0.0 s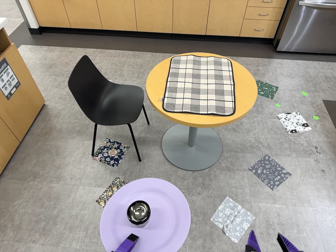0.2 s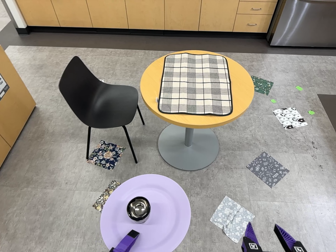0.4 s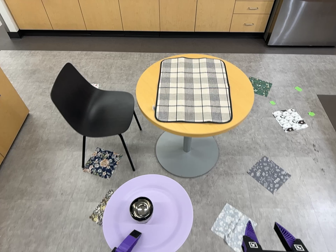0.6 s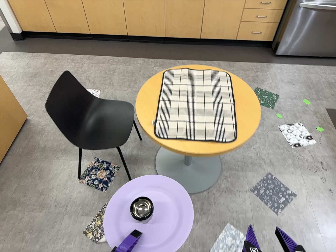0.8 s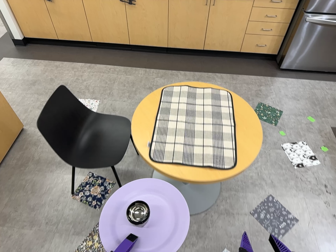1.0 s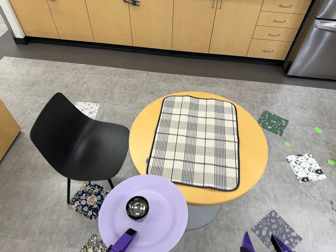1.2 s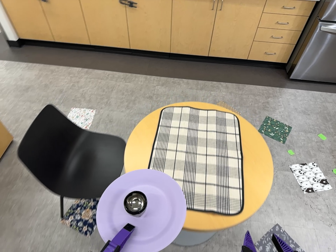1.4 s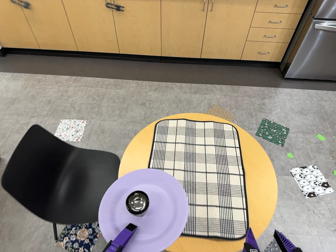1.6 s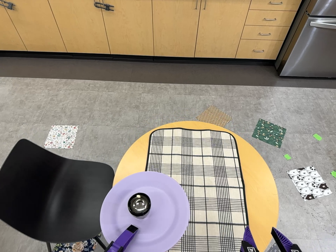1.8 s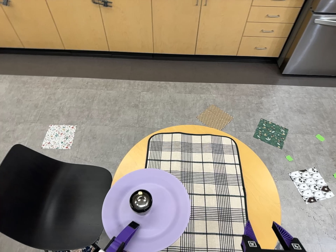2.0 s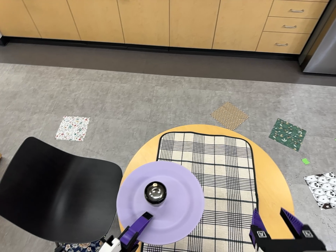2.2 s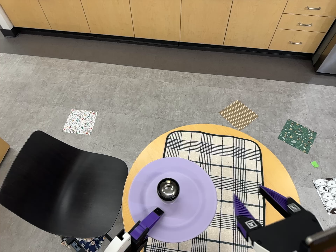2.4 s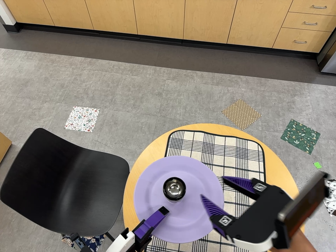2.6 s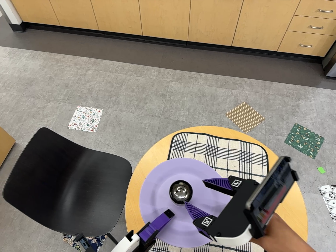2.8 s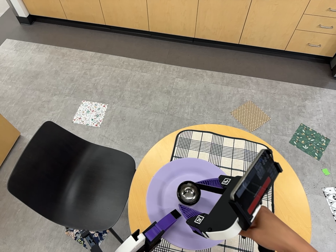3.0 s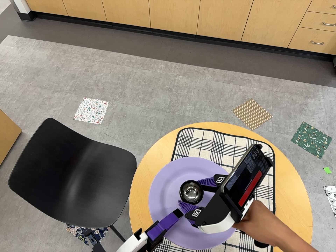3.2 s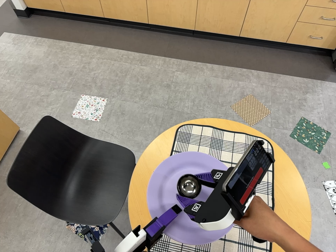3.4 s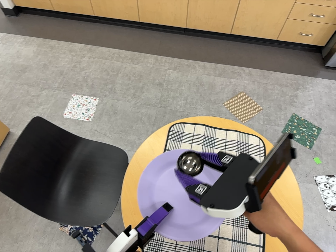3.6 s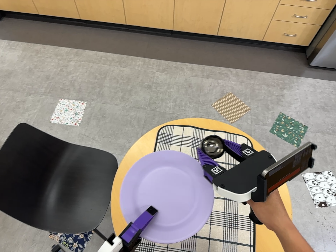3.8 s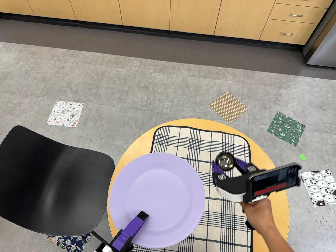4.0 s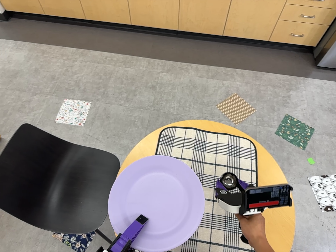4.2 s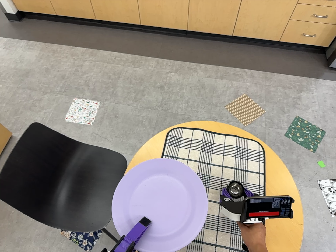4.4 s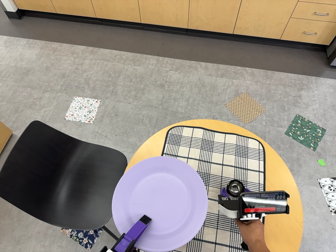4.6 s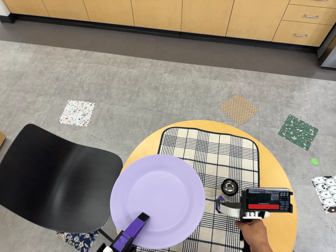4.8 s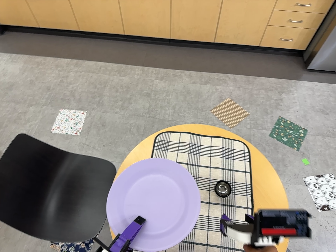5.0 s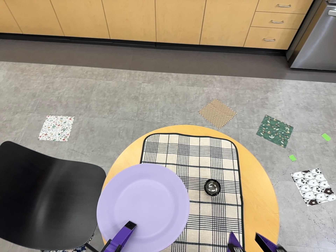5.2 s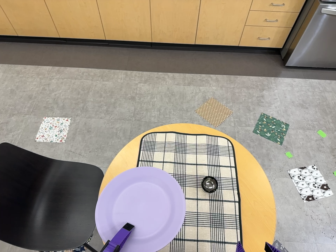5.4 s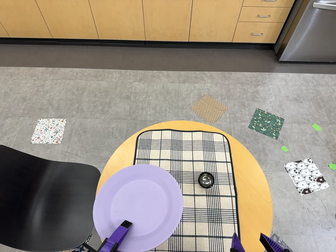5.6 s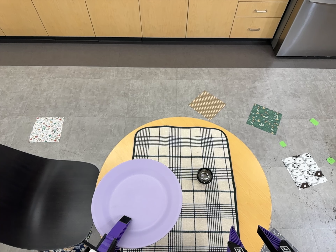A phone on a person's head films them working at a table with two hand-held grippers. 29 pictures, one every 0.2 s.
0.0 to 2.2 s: The camera travels toward the top of its view and forward, about 100 cm, so close, fixed things drift downward.
2.2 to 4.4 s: The camera travels forward, about 6 cm, so what stands in front looms larger.
4.4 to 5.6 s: The camera travels toward the bottom of its view and backward, about 7 cm. It rolls about its line of sight by about 10 degrees, and the scene rotates counterclockwise.
The film runs forward here.
